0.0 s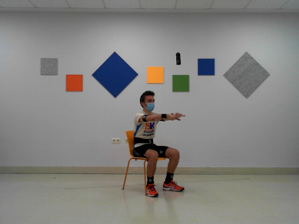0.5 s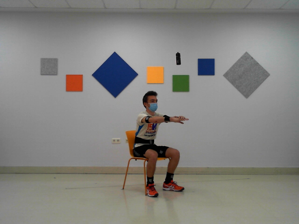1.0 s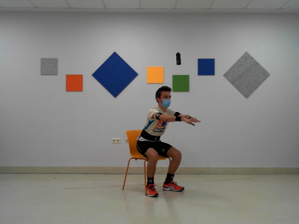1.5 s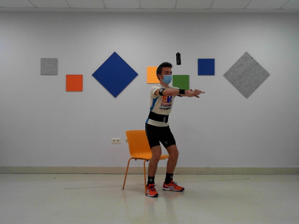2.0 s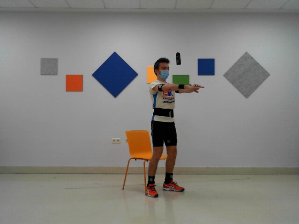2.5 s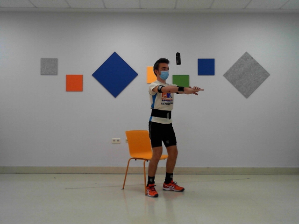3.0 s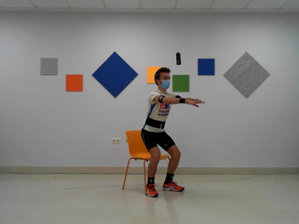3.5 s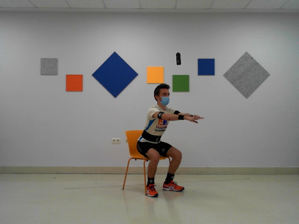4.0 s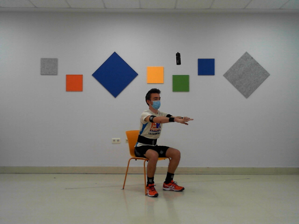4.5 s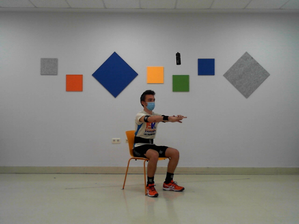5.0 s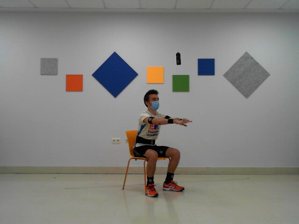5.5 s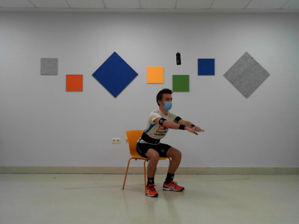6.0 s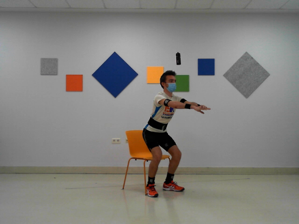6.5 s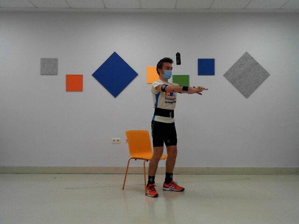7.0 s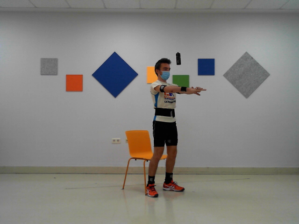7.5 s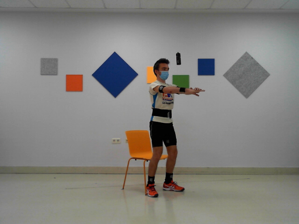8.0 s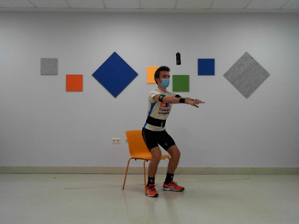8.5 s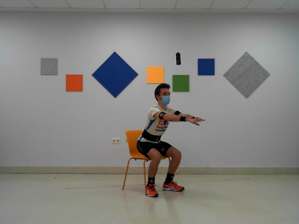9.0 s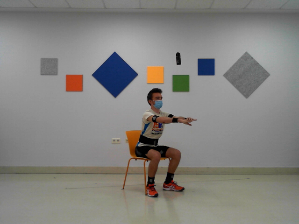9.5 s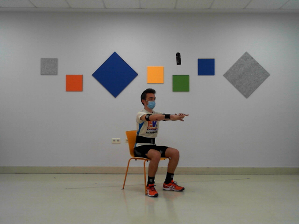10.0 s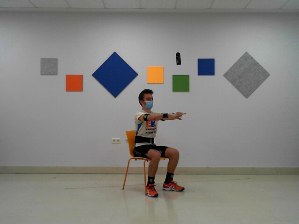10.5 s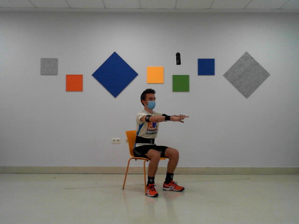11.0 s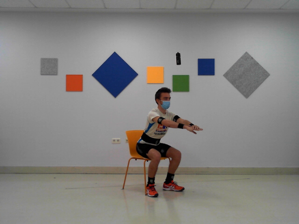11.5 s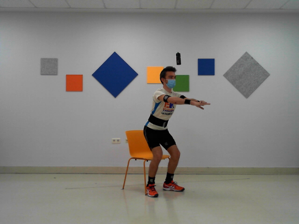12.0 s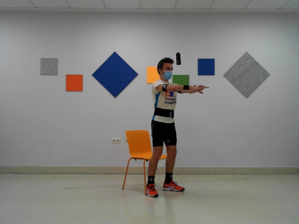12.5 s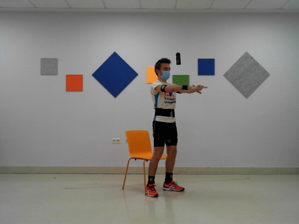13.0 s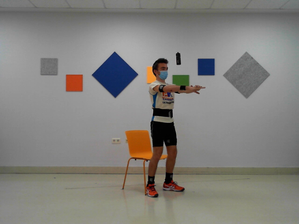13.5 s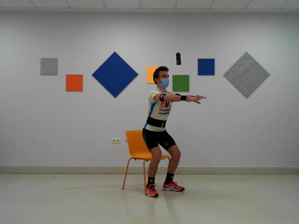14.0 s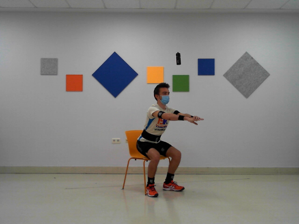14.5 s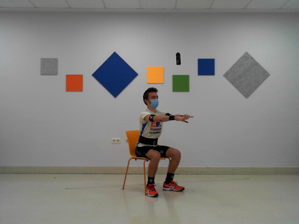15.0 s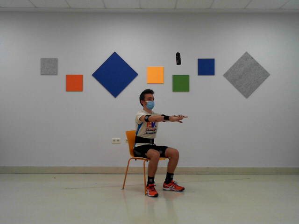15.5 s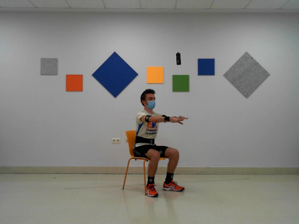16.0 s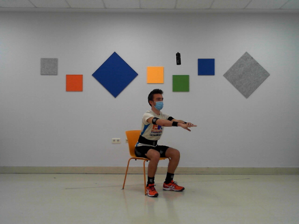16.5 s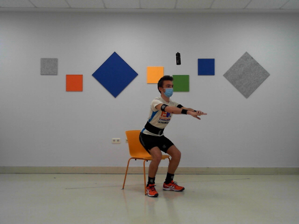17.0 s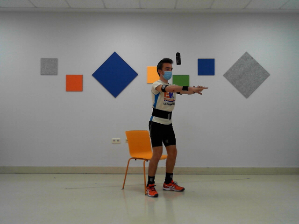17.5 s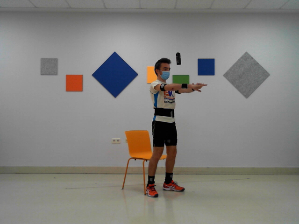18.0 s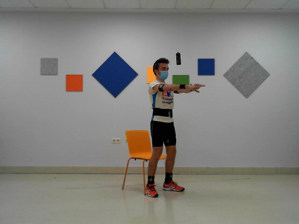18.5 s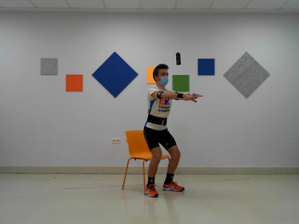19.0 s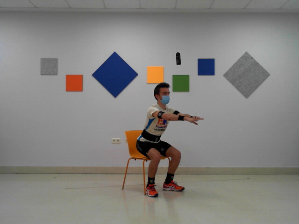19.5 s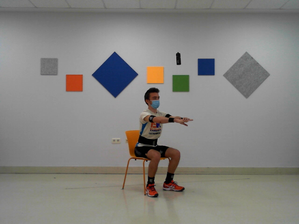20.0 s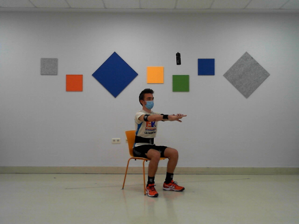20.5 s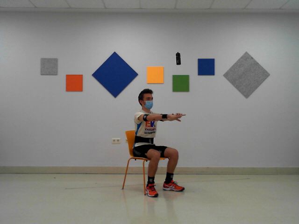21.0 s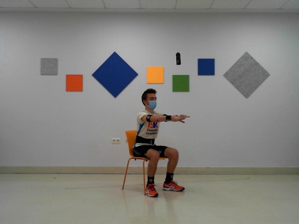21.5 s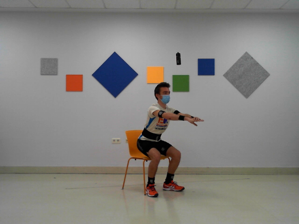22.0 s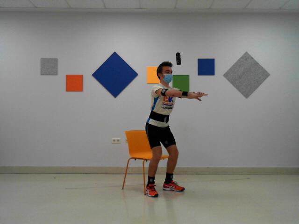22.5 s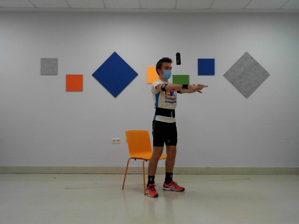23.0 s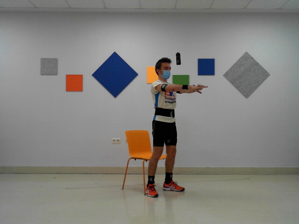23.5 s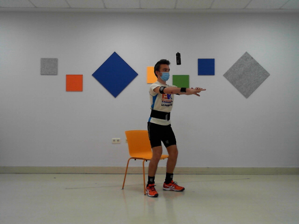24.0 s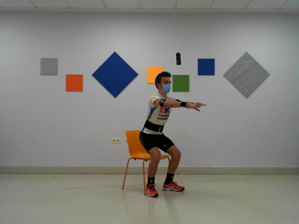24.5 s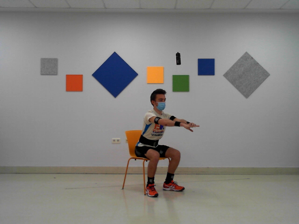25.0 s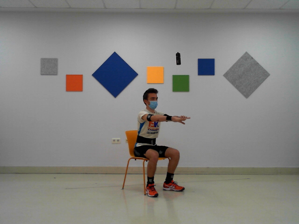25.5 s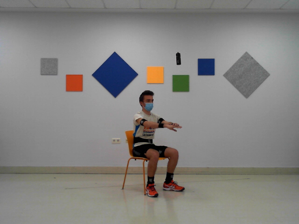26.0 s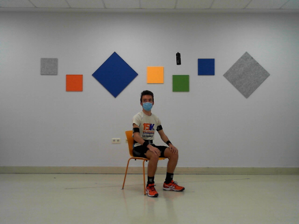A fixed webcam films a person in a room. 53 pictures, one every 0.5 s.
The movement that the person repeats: Sit to stand.
